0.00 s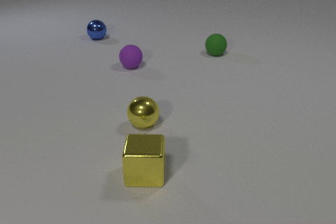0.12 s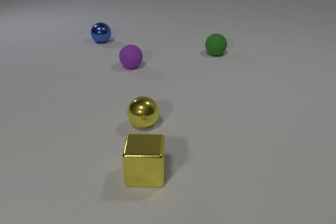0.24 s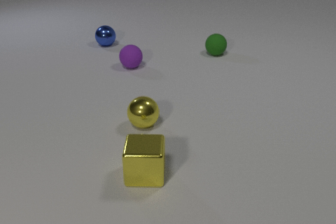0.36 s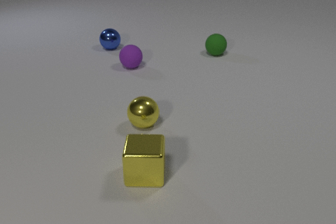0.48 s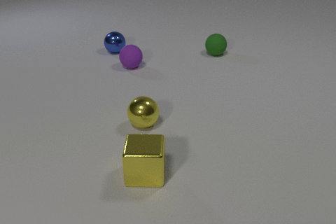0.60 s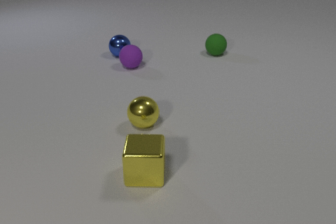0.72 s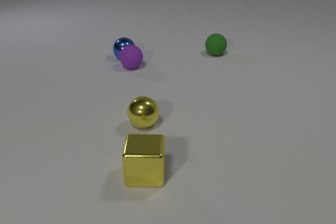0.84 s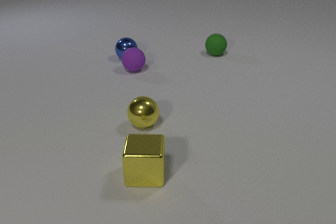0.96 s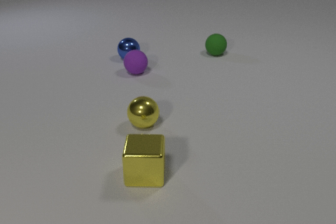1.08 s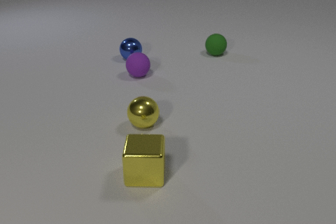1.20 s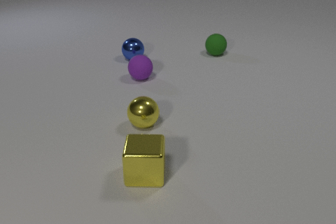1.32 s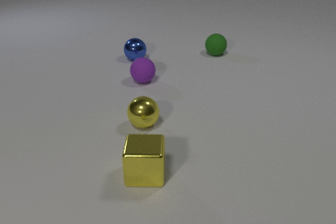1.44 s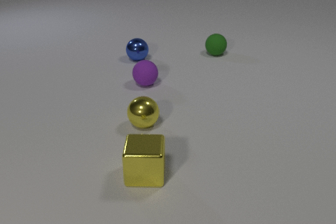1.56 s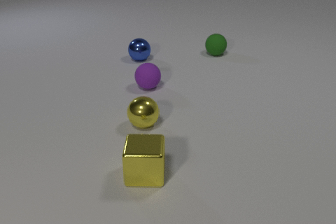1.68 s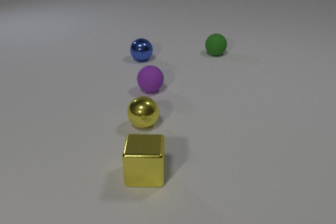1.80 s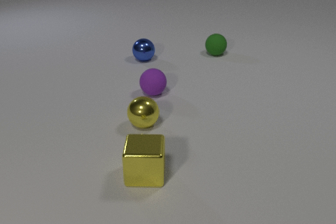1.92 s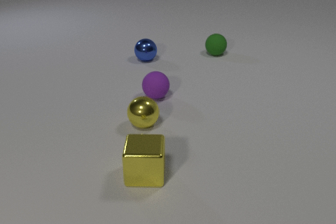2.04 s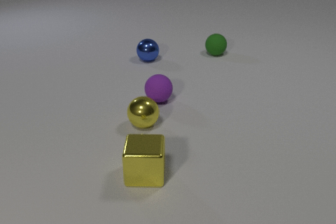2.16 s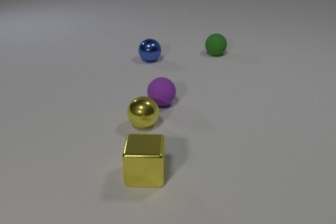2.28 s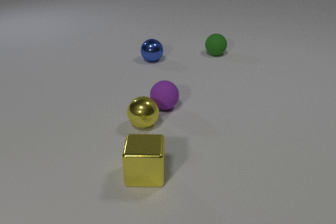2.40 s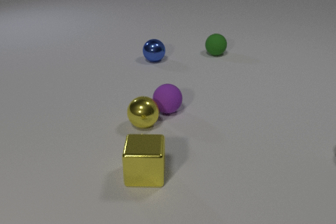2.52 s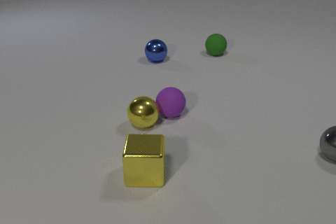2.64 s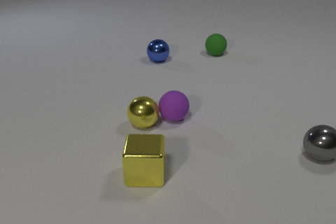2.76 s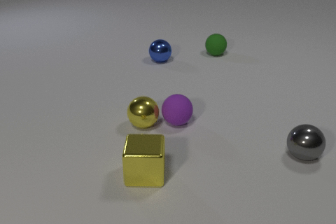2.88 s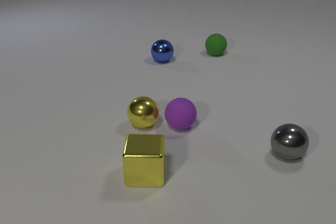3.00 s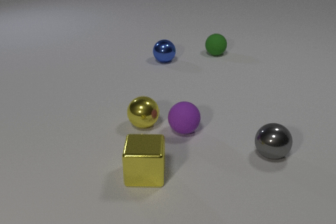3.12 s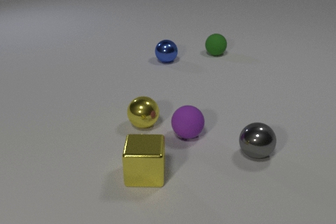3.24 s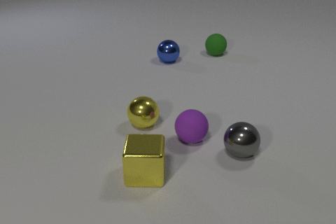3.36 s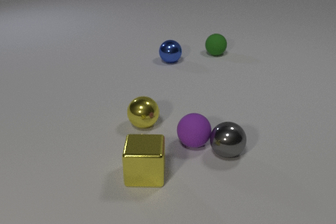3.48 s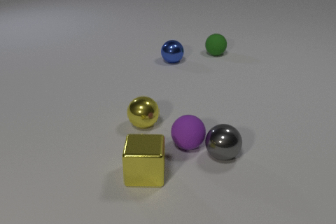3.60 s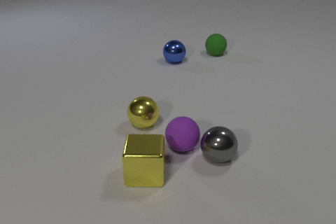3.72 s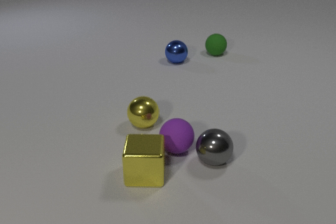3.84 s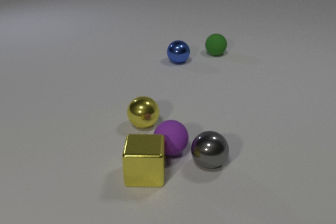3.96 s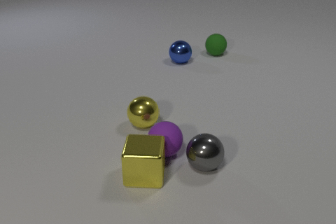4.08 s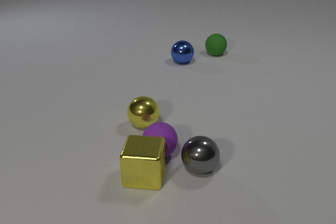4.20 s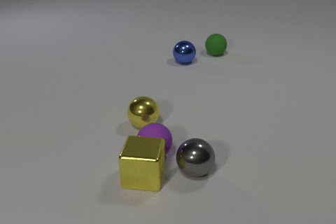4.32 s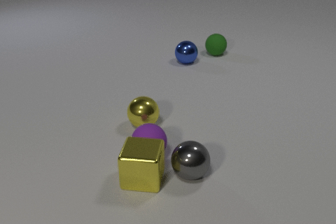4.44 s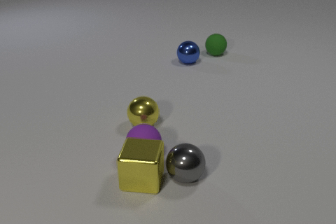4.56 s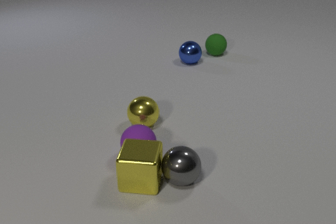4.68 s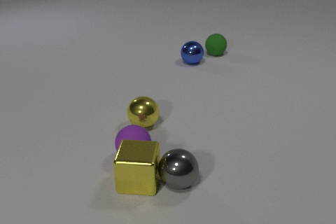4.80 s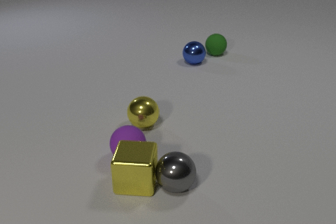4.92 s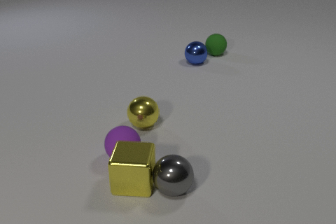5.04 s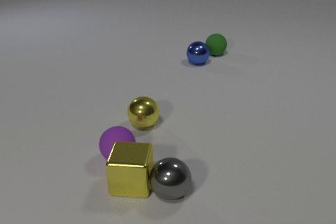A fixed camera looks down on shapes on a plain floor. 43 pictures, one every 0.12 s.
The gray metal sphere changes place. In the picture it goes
to the left.
The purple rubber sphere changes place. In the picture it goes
toward the camera.
0.00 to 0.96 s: The blue metal sphere rolls toward the camera and to the right. The purple rubber sphere rolls toward the camera. The blue metal sphere and the purple rubber sphere collide.
0.96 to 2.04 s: The blue metal sphere rolls to the right. The purple rubber sphere rolls toward the camera.
2.04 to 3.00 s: The blue metal sphere rolls to the right. The purple rubber sphere rolls toward the camera and to the right. The gray metal sphere comes in at the right edge, rolls to the left.
3.00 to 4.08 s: The blue metal sphere rolls to the right. The purple rubber sphere rolls toward the camera and to the left. The gray metal sphere rolls to the left and toward the camera. The purple rubber sphere and the gray metal sphere collide. The purple rubber sphere and the yellow metal cube collide.
4.08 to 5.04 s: The blue metal sphere rolls to the right. The purple rubber sphere rolls to the left. The gray metal sphere rolls toward the camera and to the left. The yellow metal cube slides to the left and toward the camera. The gray metal sphere and the yellow metal cube collide.
What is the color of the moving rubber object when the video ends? purple.
What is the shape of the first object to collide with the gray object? sphere.
What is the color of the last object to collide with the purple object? yellow.
